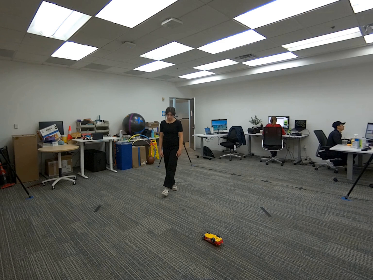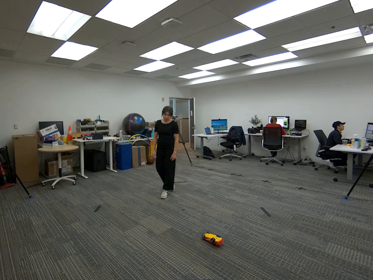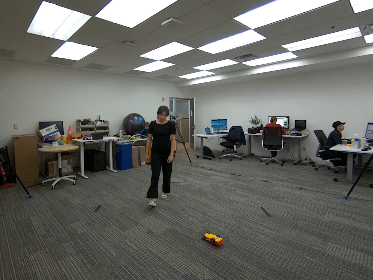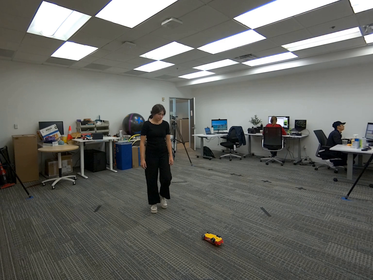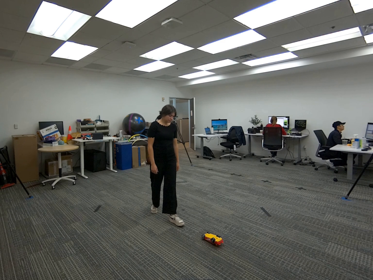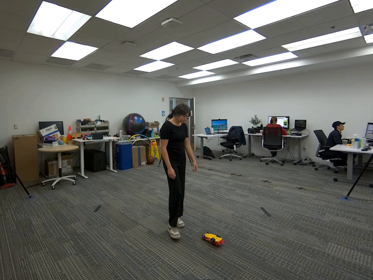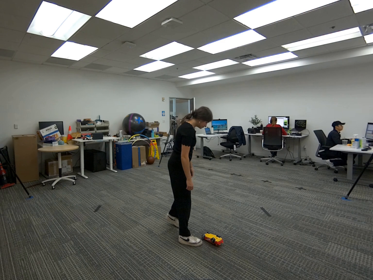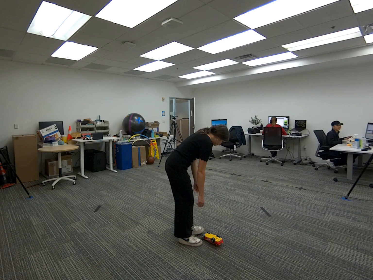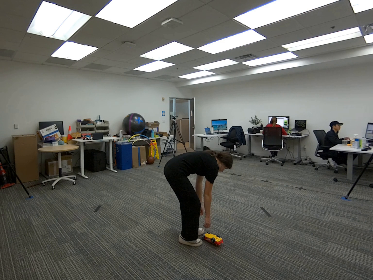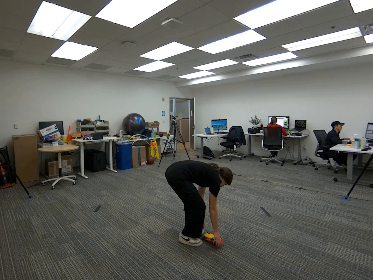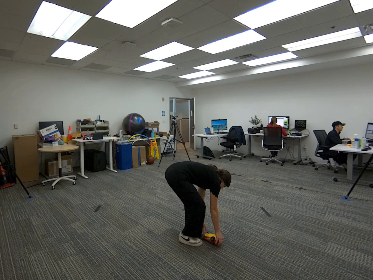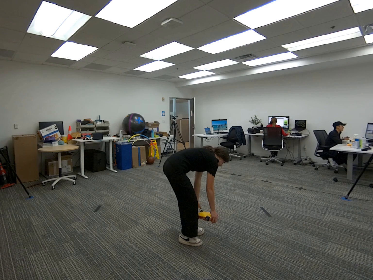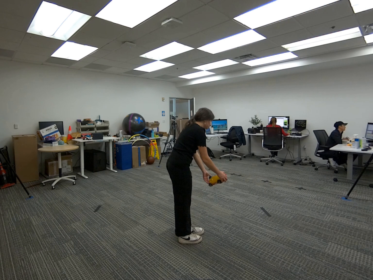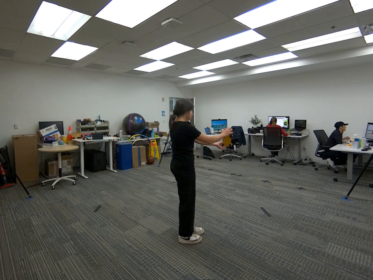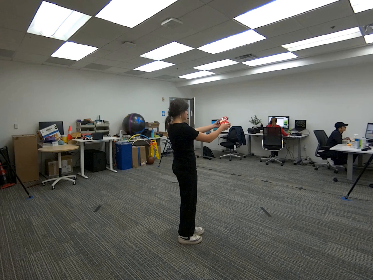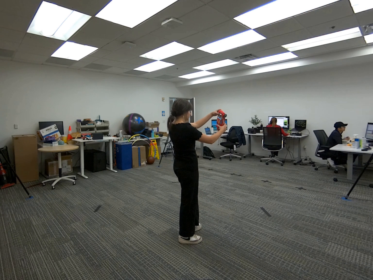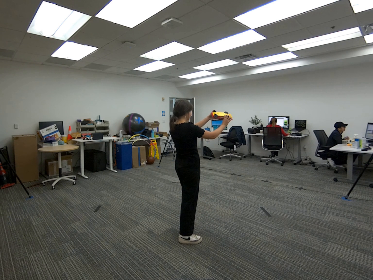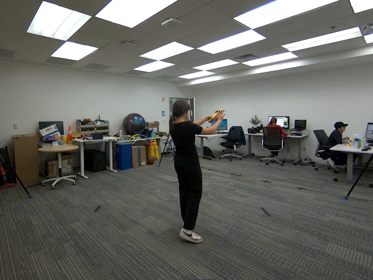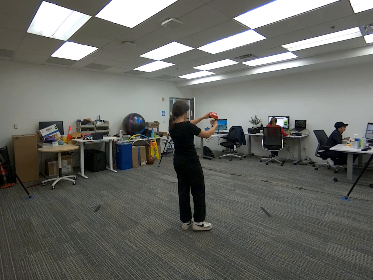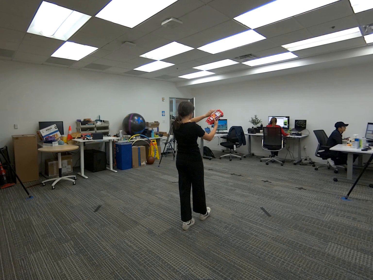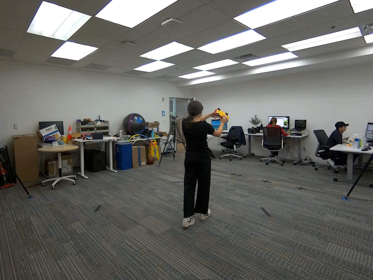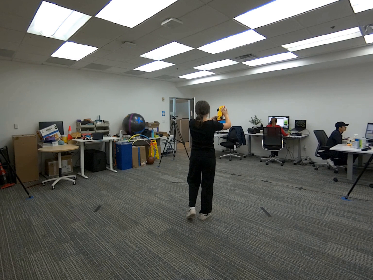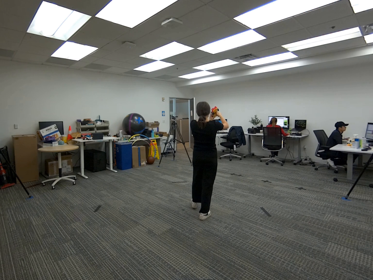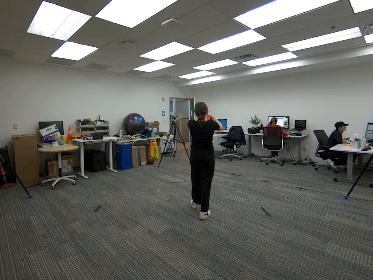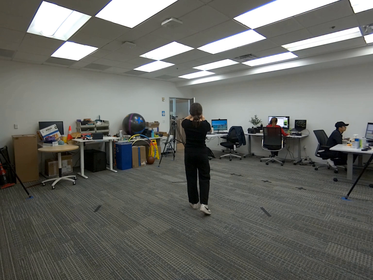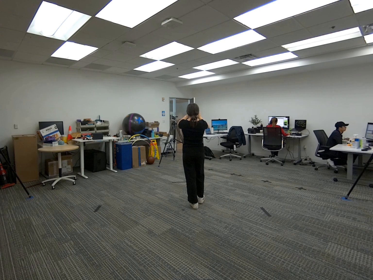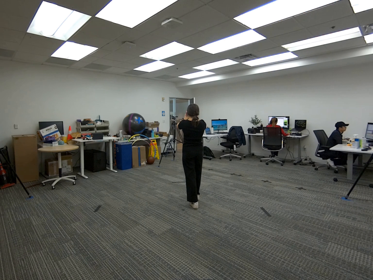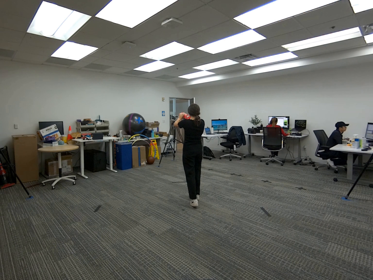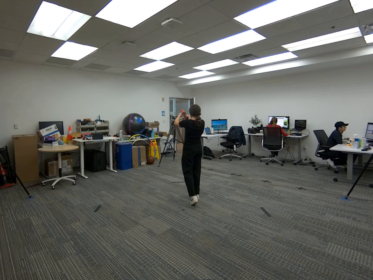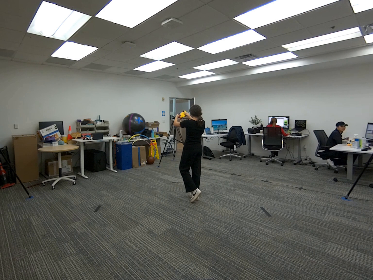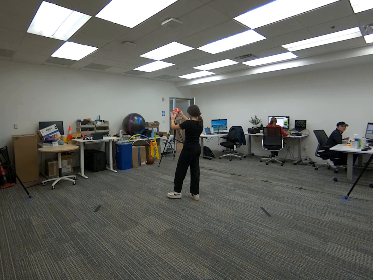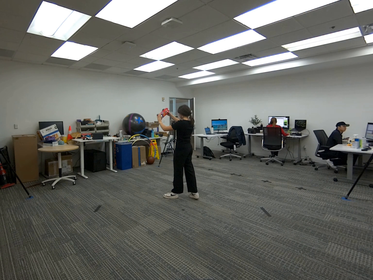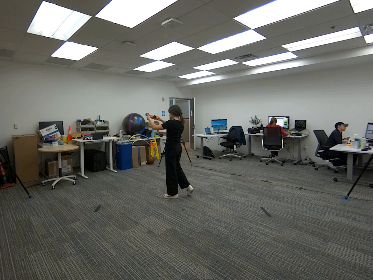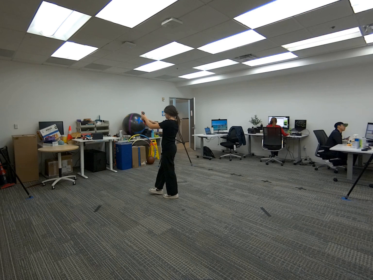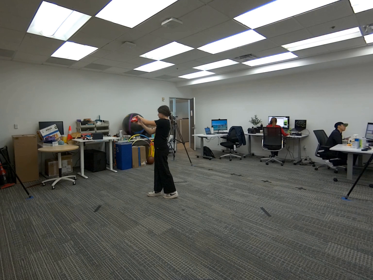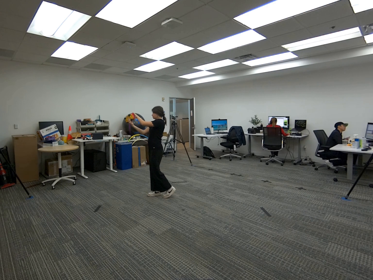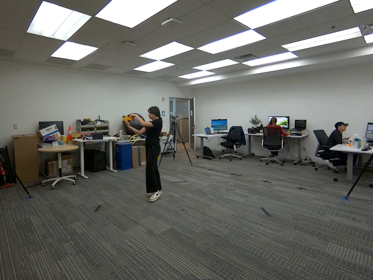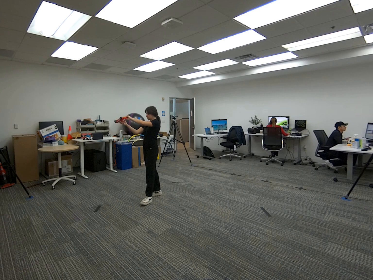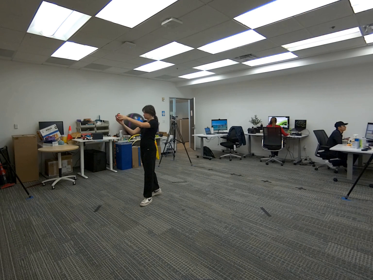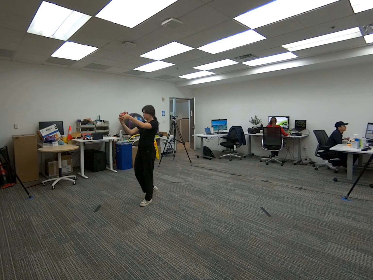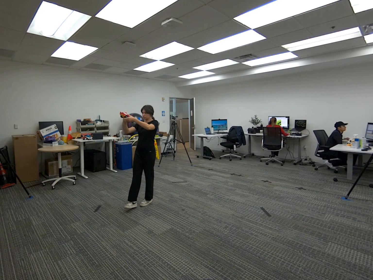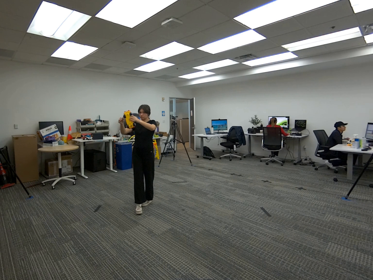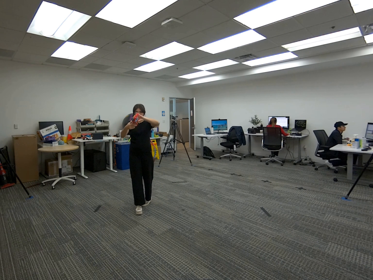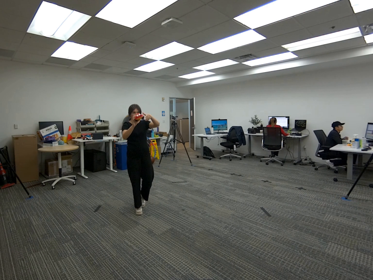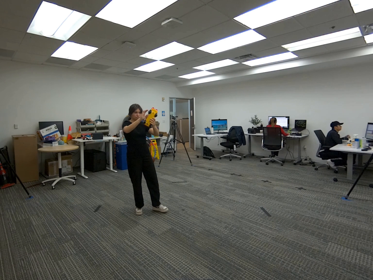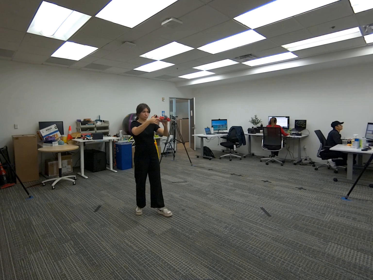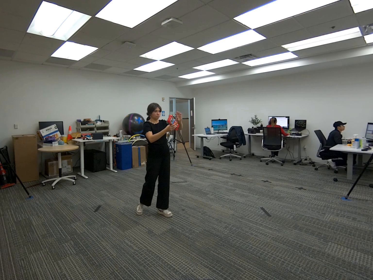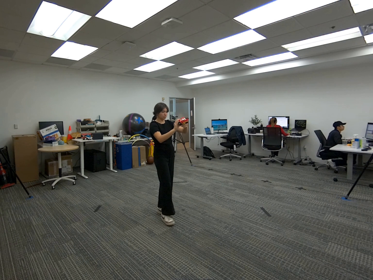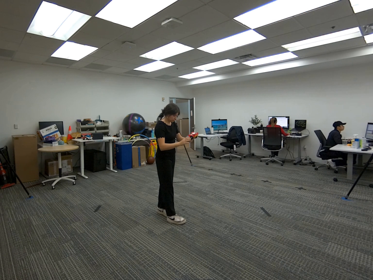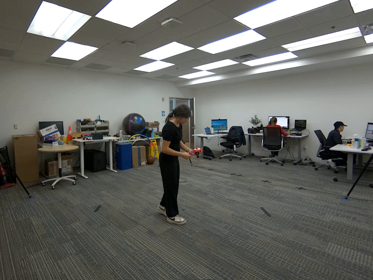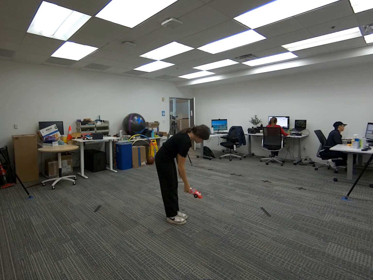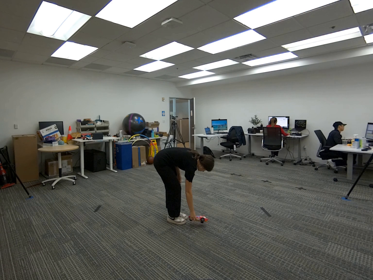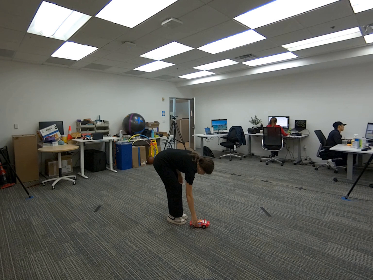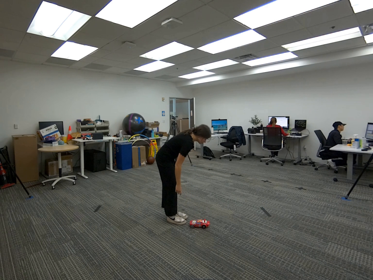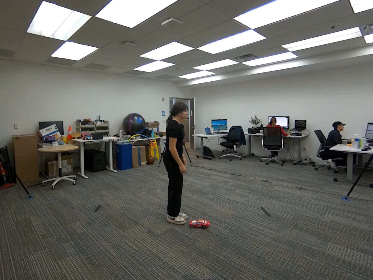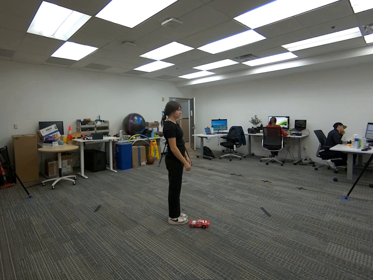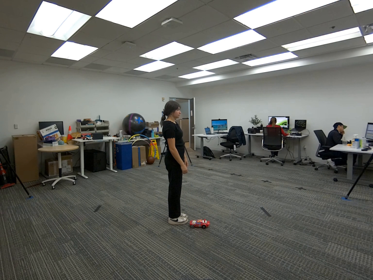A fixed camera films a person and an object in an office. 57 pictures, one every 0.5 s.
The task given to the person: Walk to the toy car on the ground, pick it up with both hands, and rotate the car midair until end of scene. Put car back on ground when finished.
